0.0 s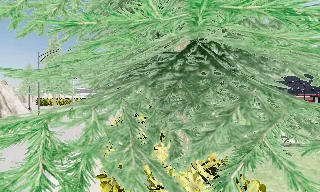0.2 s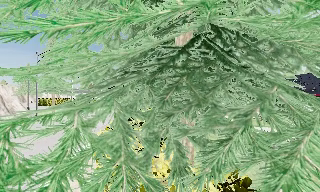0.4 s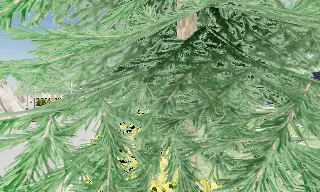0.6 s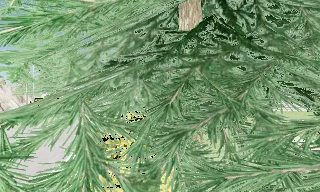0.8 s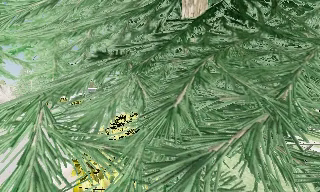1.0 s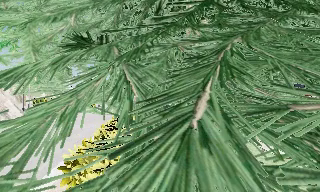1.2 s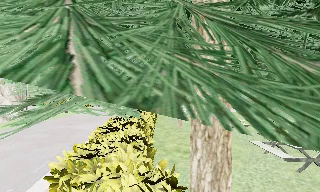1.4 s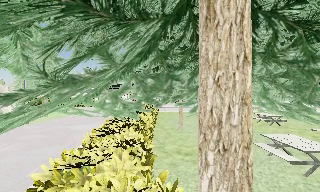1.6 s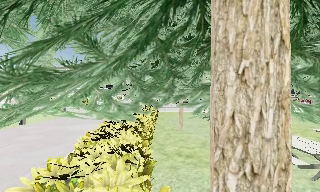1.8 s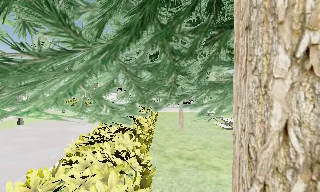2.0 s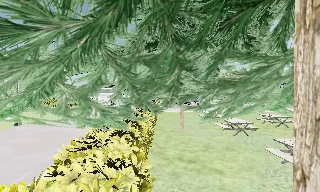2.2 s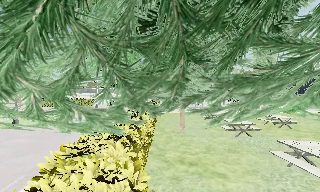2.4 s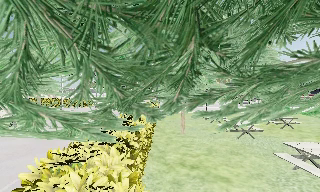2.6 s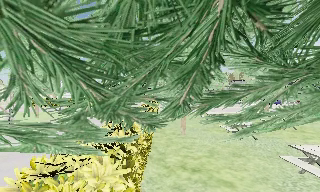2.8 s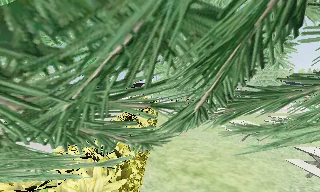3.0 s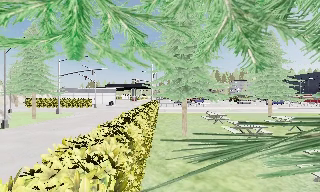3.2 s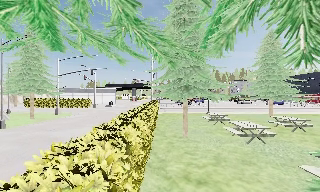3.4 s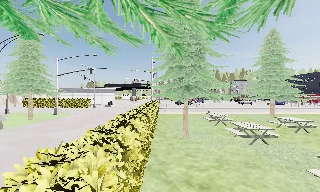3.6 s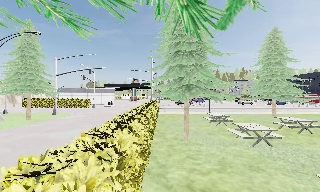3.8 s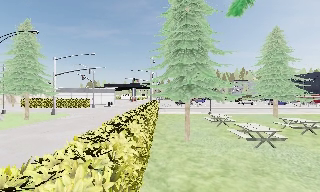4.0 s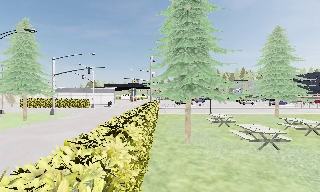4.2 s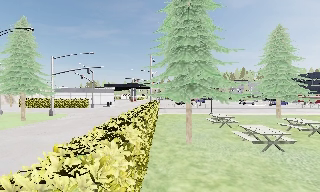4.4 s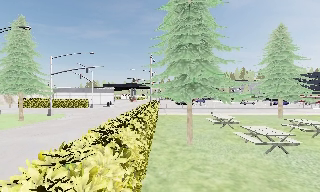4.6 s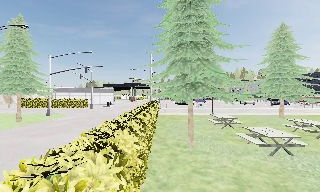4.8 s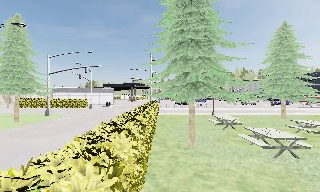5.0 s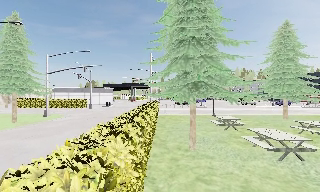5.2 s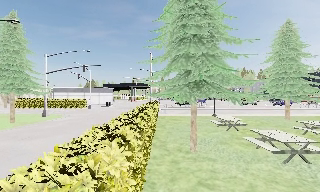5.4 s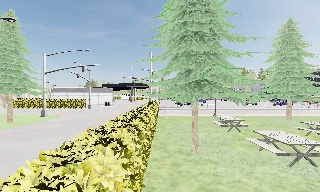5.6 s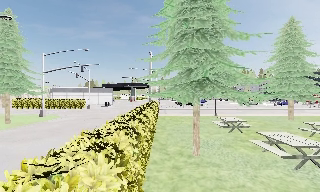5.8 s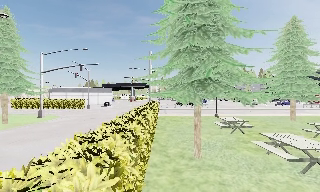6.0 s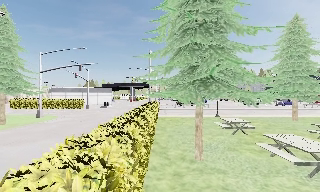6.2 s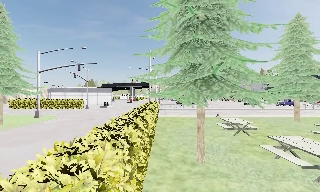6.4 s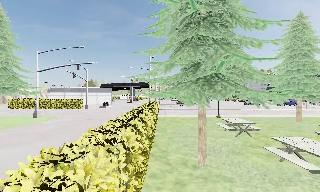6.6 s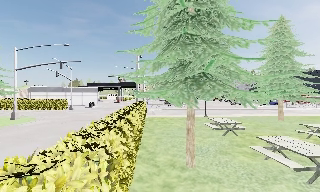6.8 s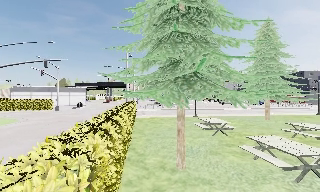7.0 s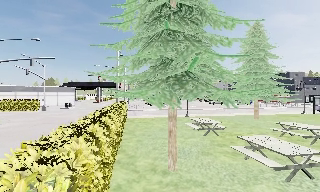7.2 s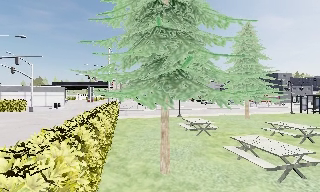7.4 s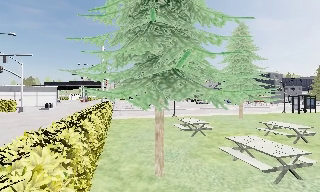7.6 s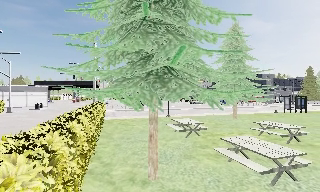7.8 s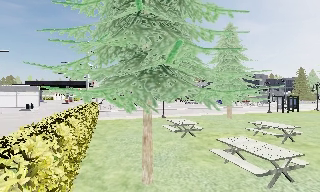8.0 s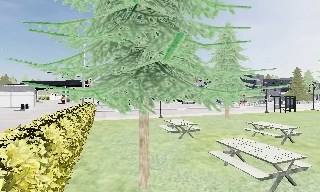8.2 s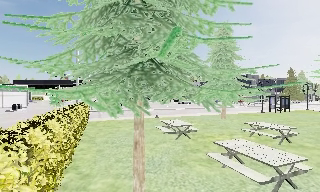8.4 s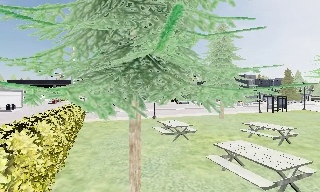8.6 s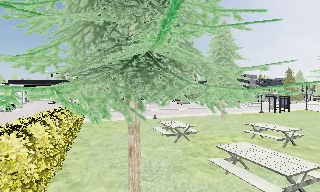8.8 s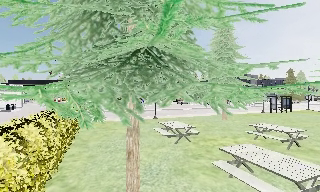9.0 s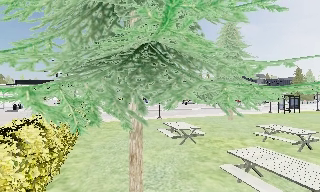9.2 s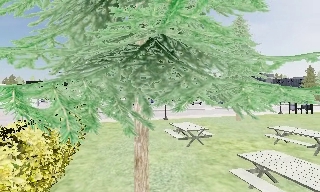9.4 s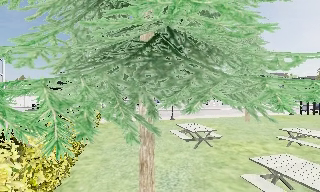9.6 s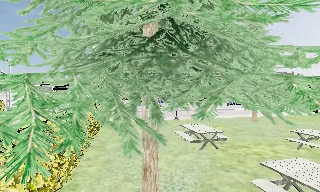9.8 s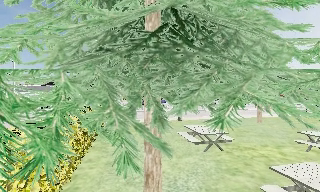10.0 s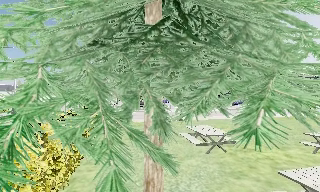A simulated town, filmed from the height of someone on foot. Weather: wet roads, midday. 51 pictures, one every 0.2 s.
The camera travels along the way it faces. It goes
forward.
0.0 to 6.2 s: The camera travels forward, about 8 m, so what stands in front looms larger.
6.2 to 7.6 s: The camera swings to its right by about 20 degrees, and the scene slides to the left. It travels forward, about 1.5 m, so what stands in front looms larger.
7.6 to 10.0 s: The camera travels forward, about 2.5 m, so what stands in front looms larger.
The film runs forward here.
